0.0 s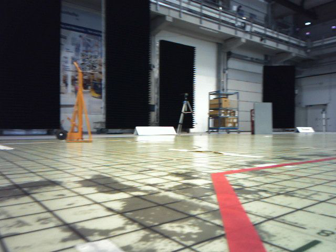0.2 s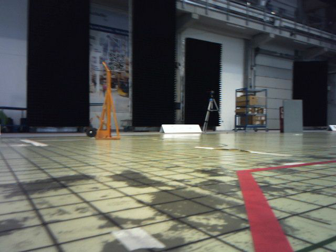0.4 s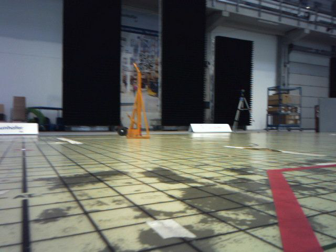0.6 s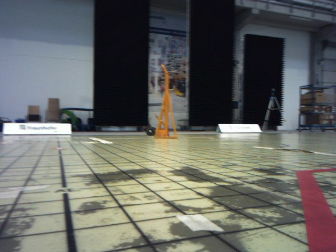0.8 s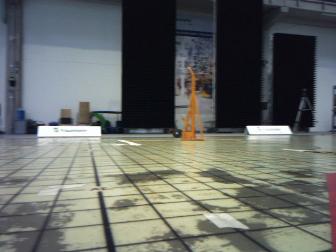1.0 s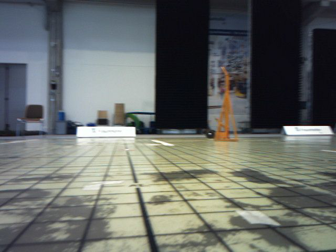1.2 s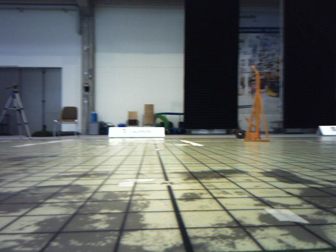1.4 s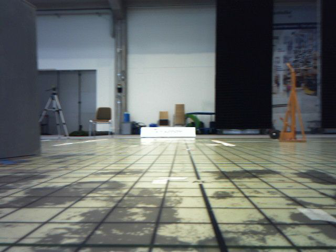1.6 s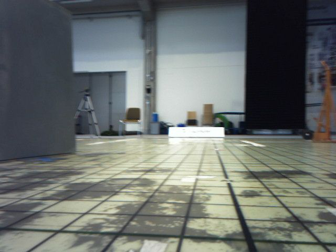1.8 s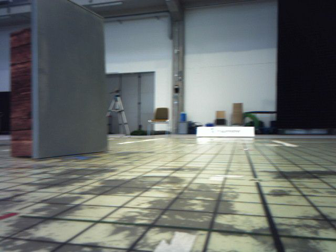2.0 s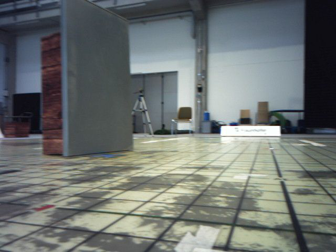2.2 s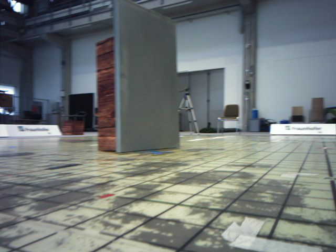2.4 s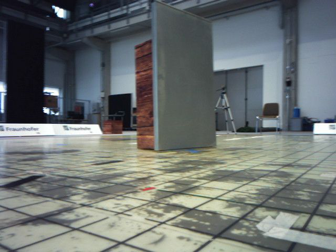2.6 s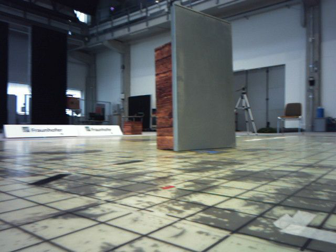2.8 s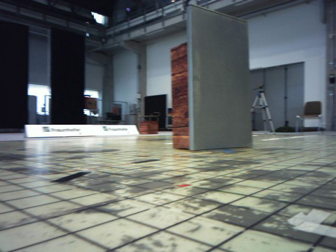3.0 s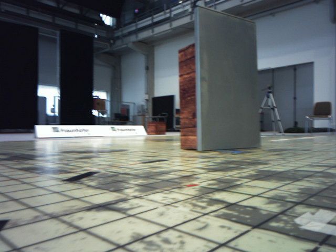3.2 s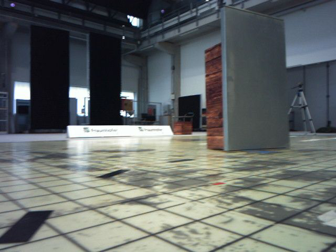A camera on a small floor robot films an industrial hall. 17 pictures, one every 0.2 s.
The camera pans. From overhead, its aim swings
counterclockwise.
The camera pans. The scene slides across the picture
to the right.
0.0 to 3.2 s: The scene slides to the right, as the camera pans about 85 degrees to its left. It travels backward, about 0.5 m.
The film runs backward here.
